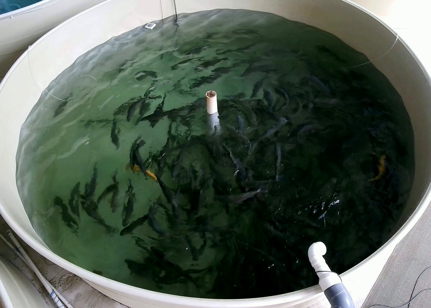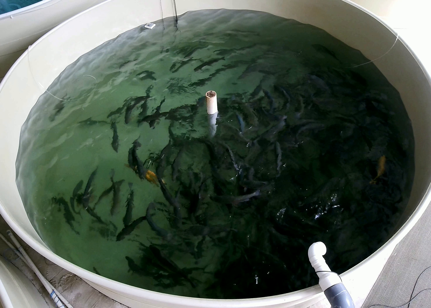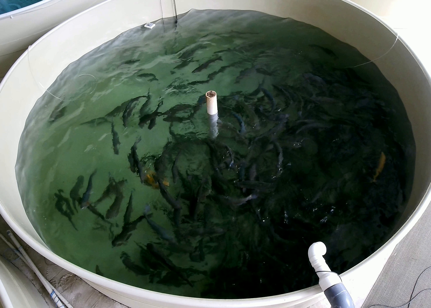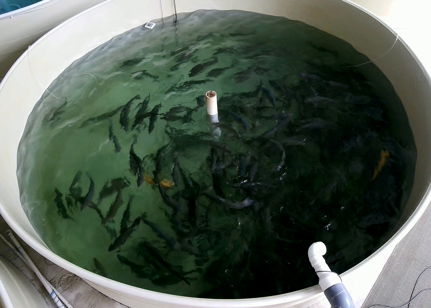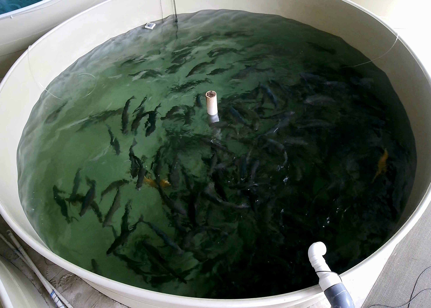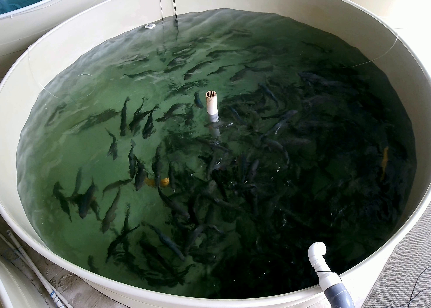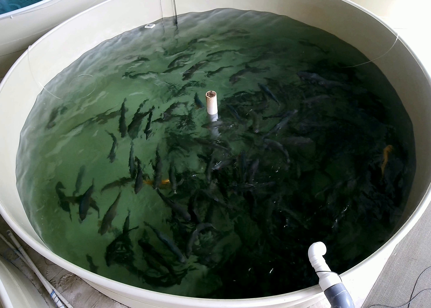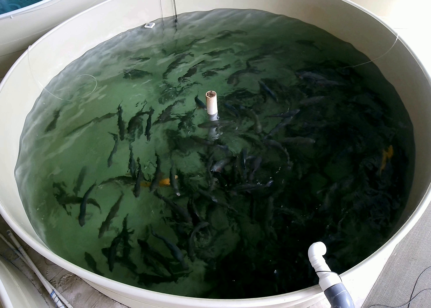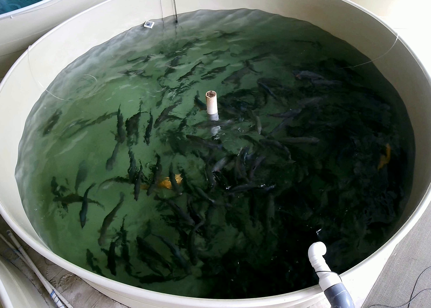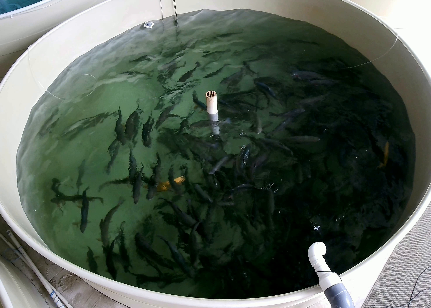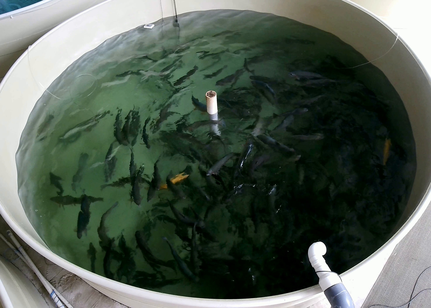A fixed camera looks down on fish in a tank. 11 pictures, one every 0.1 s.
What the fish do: Foraging.
